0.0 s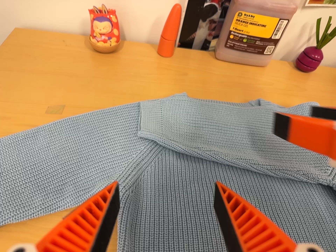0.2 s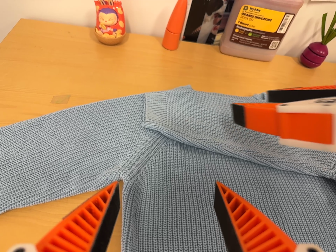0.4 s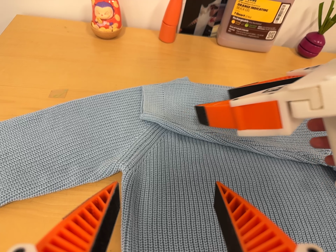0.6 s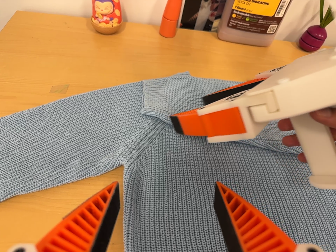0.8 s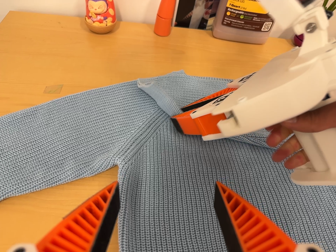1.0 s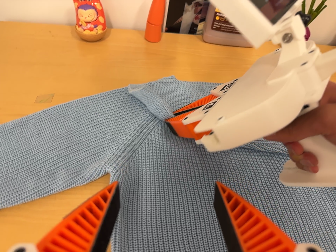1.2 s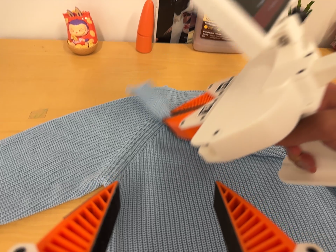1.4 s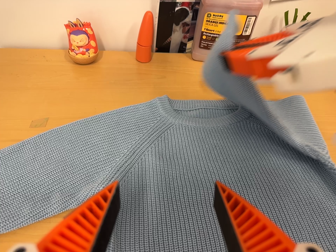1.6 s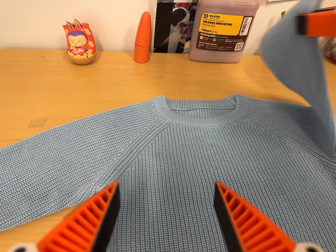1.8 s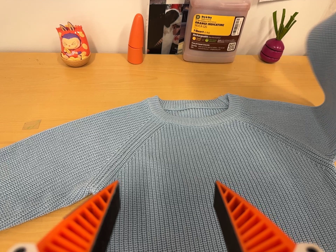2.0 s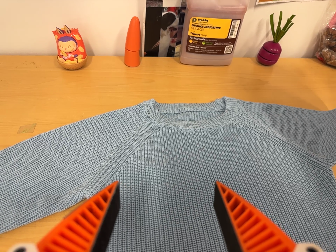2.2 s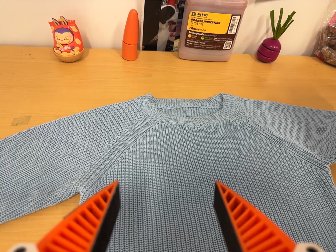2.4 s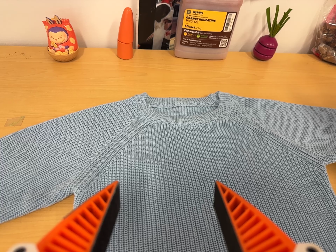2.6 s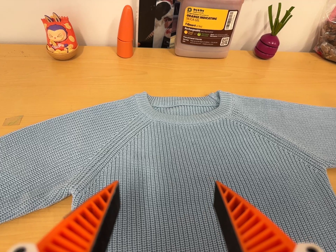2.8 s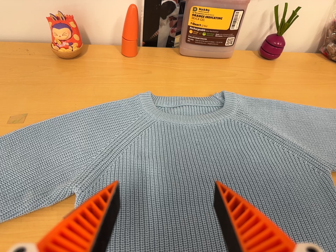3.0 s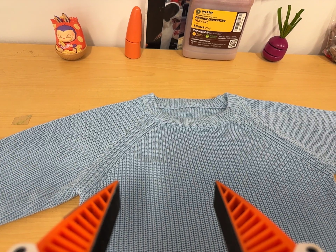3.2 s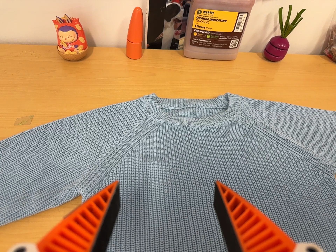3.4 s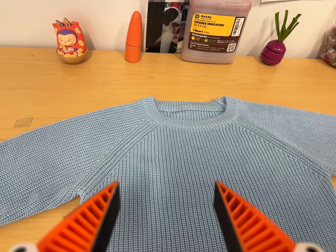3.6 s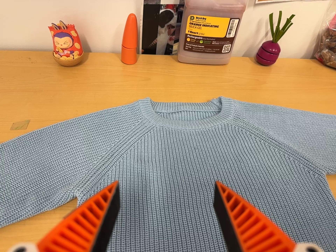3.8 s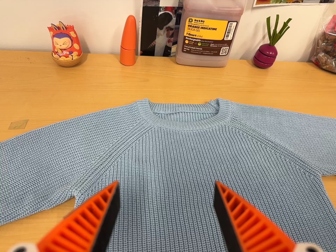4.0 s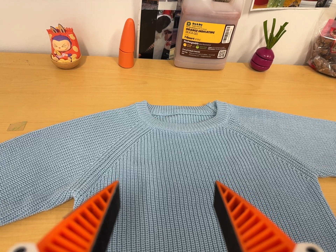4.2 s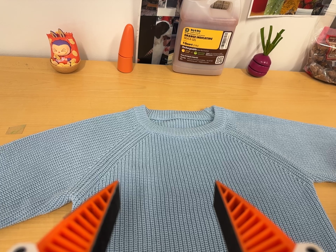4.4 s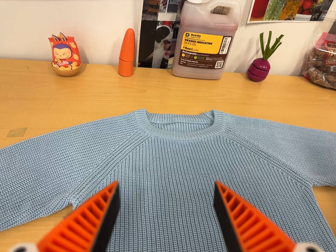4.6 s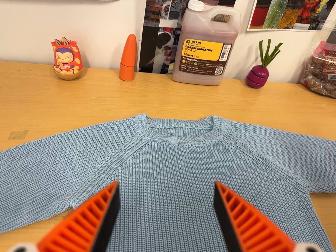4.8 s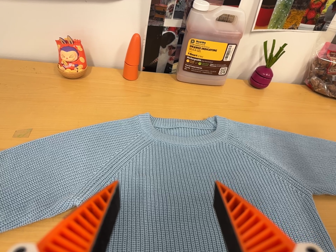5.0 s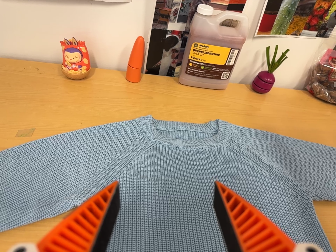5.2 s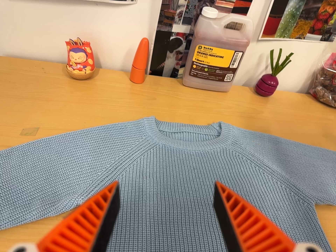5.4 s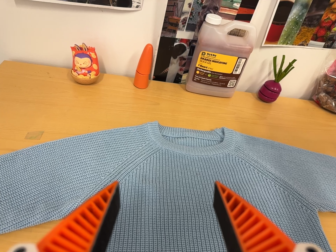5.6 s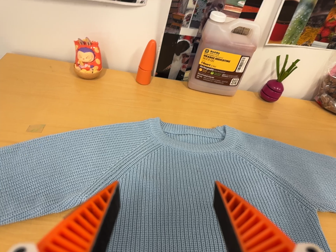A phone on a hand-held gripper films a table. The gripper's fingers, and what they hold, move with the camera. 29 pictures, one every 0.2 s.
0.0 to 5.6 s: The camera travels backward, about 6 cm, so what stands in front gets smaller.
The film runs backward here.
